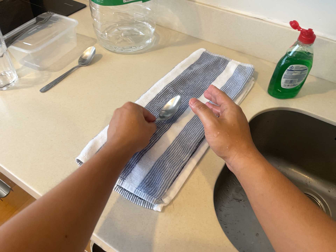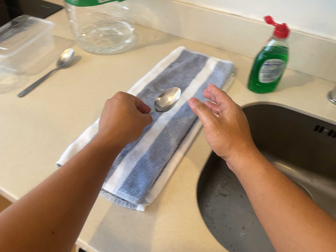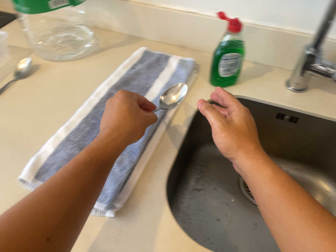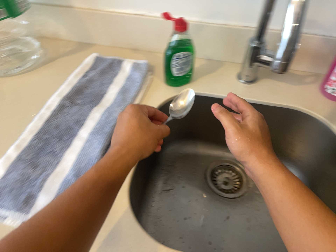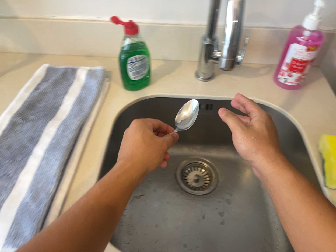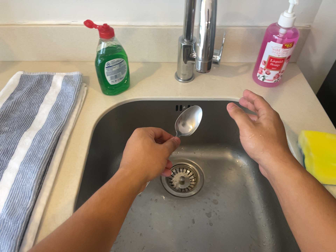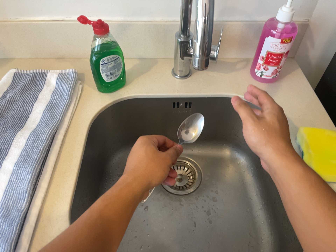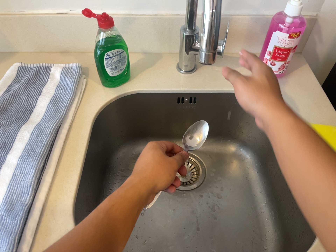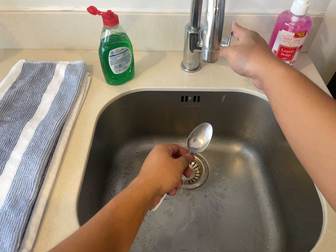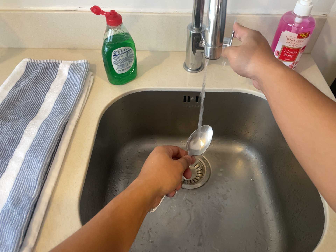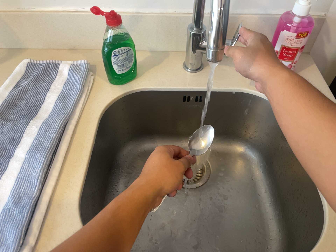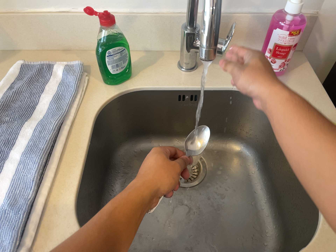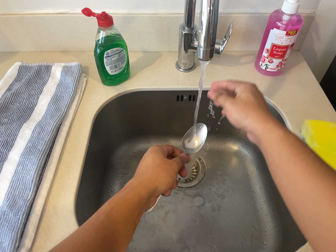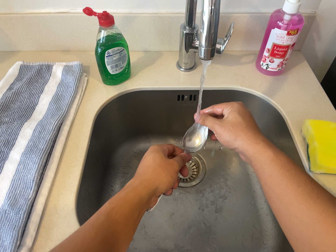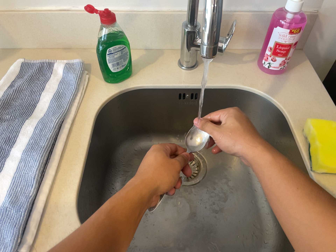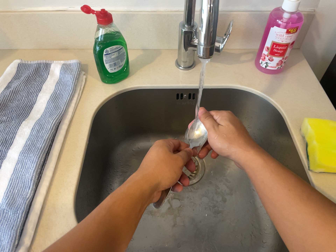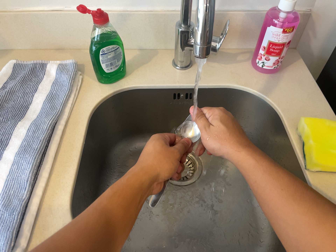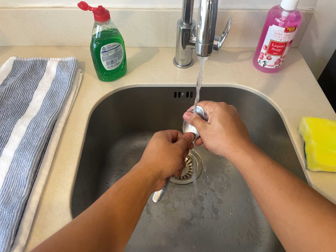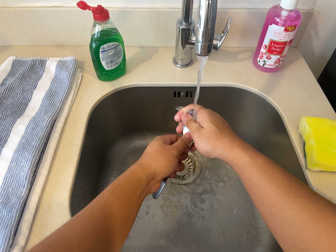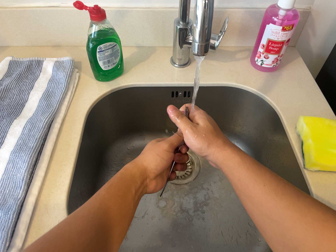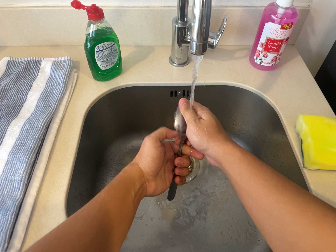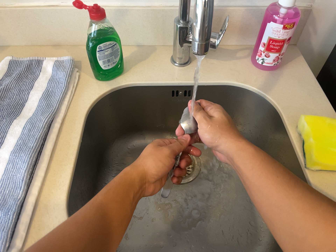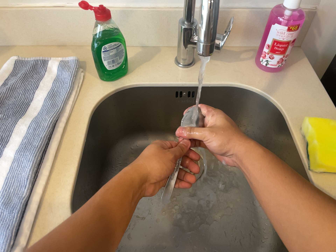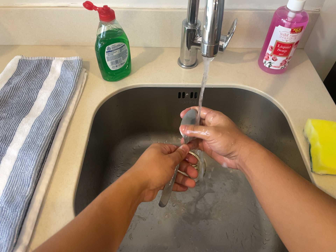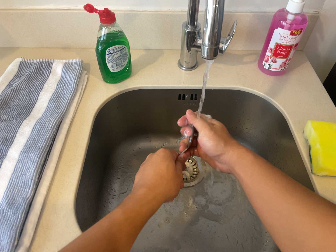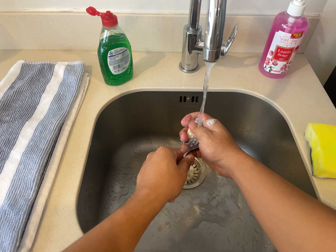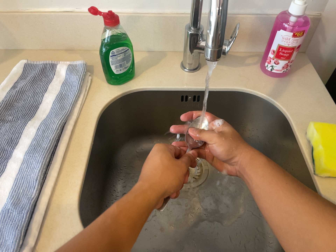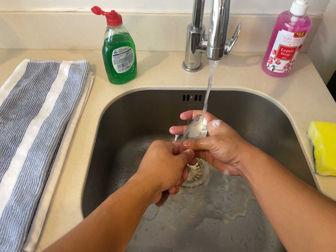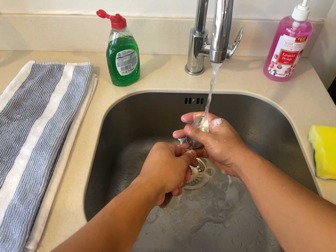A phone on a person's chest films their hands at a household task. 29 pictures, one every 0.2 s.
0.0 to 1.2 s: The camera pans to its right by about 25 degrees. It travels to its right, about 12 cm, so close, fixed things drift to the left. It rolls about its line of sight by about 25 degrees, and the scene rotates counterclockwise.
1.2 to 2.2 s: The camera shifts only a little, or ends up much as it began.
2.2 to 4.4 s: The camera keeps its place and its aim.
4.4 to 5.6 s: The camera shifts only a little, or ends up much as it began.
The film runs backward here.
